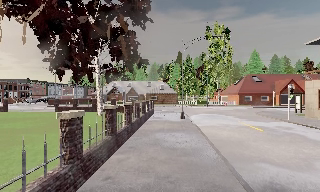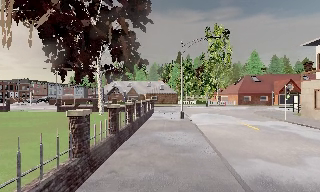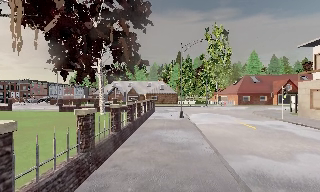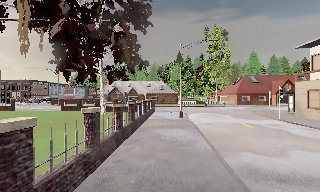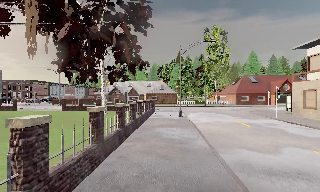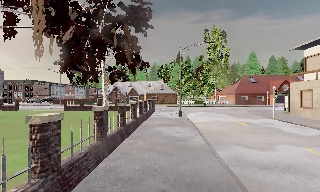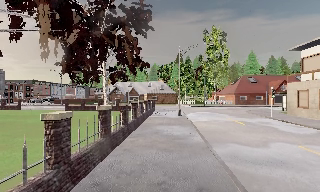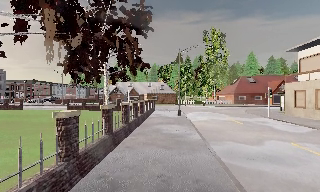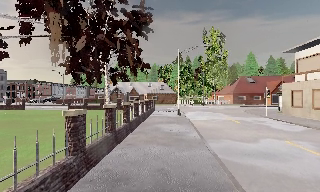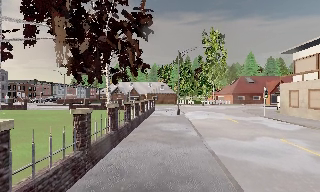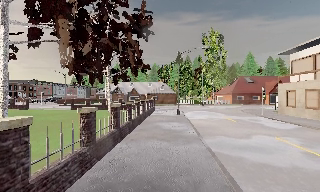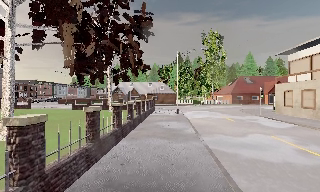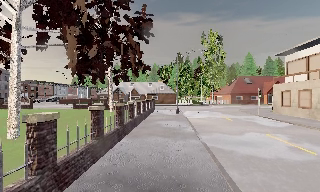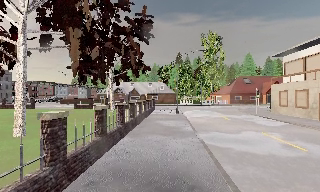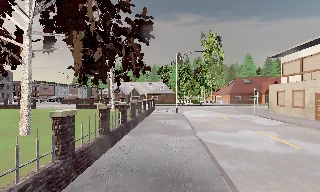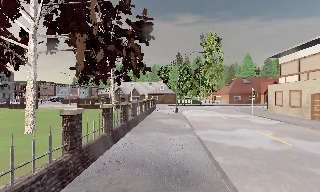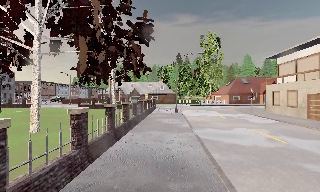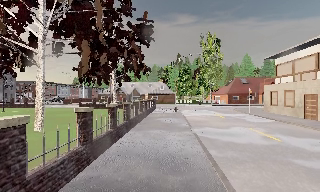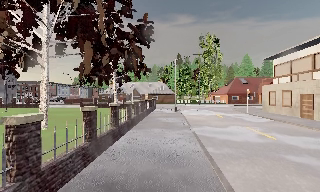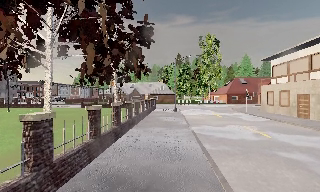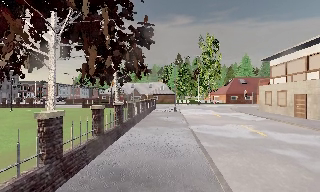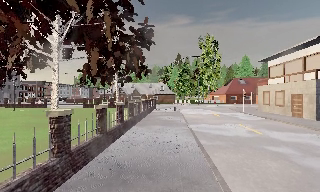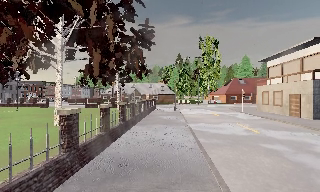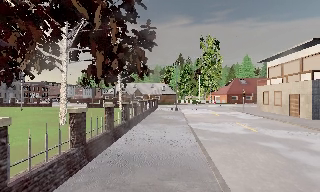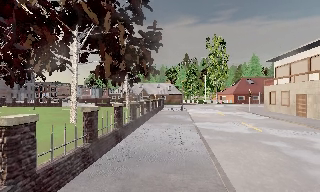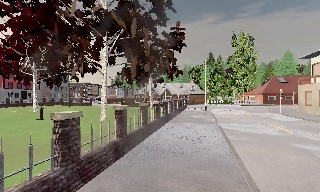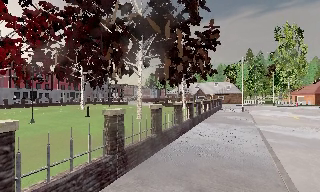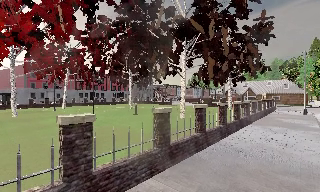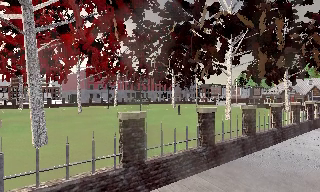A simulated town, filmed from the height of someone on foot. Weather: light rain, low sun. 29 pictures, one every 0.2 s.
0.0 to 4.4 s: The camera travels backward, about 8 m, so what stands in front gets smaller.
4.4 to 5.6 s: The camera pans to its left, which is counterclockwise from overhead, by about 55 degrees. It travels backward, about 2 m.
The film runs backward here.
